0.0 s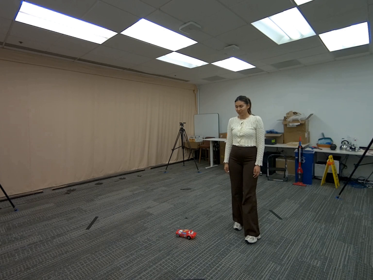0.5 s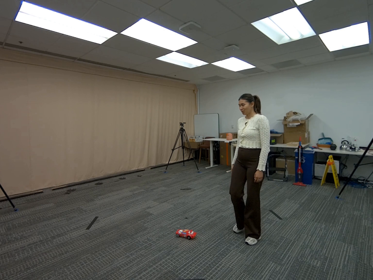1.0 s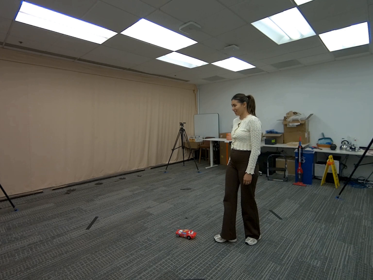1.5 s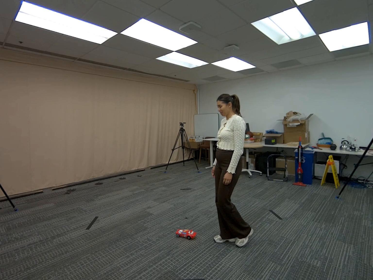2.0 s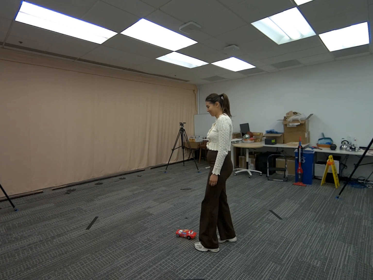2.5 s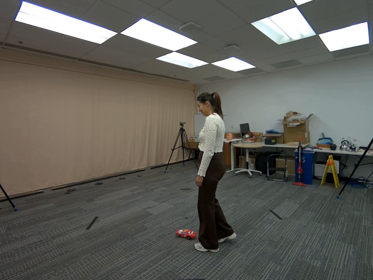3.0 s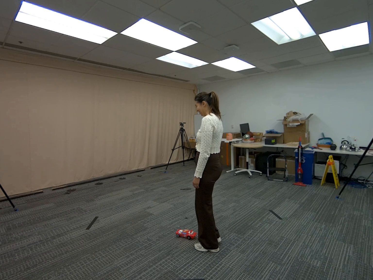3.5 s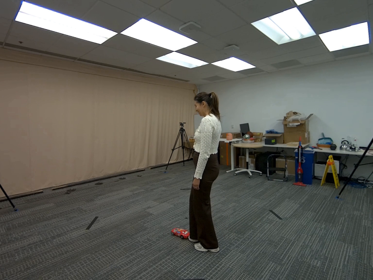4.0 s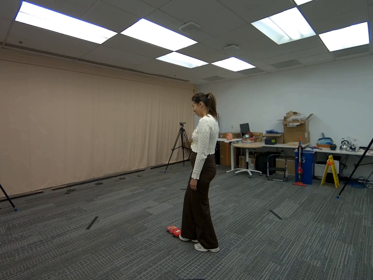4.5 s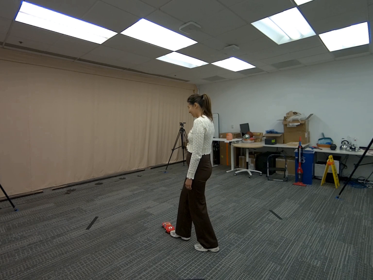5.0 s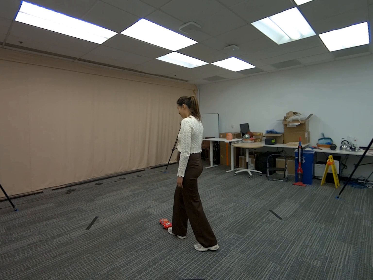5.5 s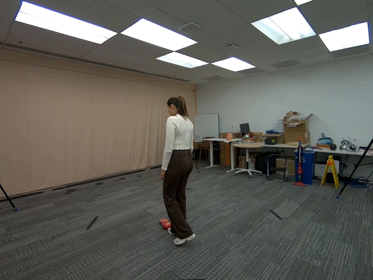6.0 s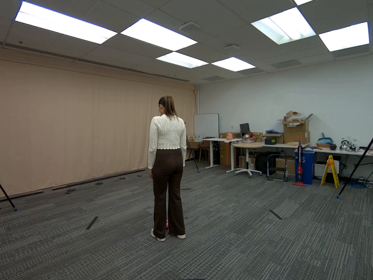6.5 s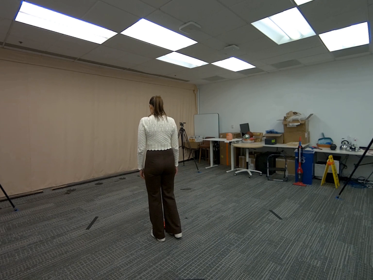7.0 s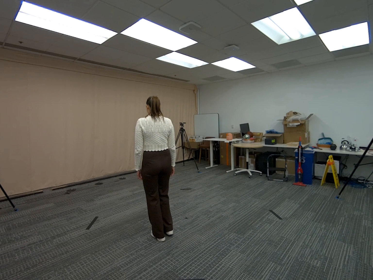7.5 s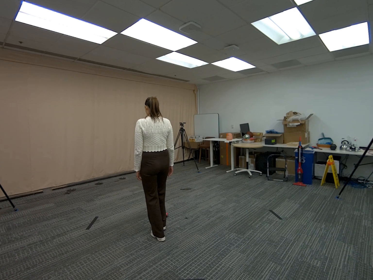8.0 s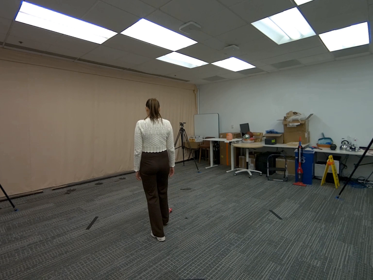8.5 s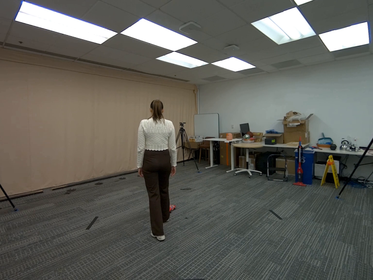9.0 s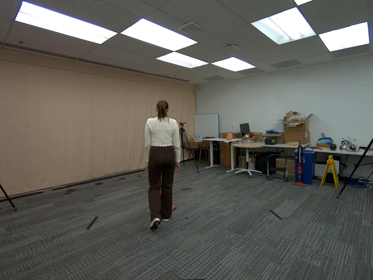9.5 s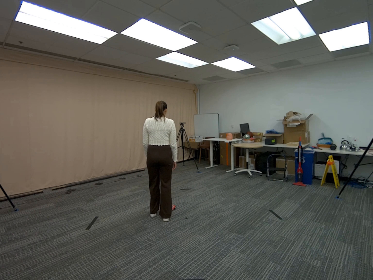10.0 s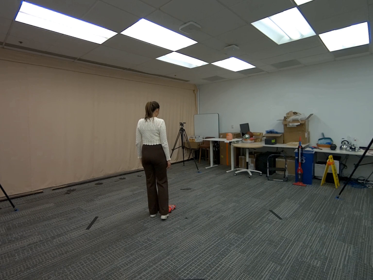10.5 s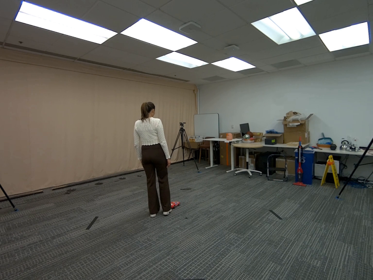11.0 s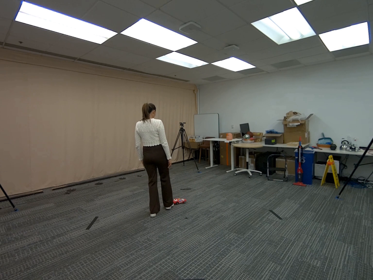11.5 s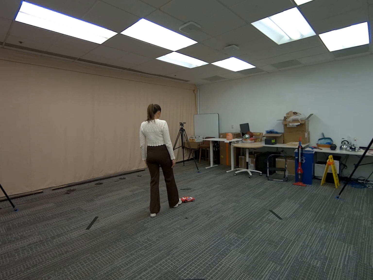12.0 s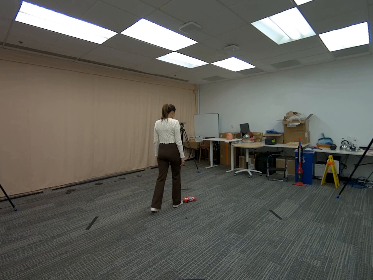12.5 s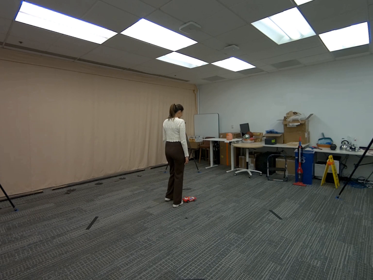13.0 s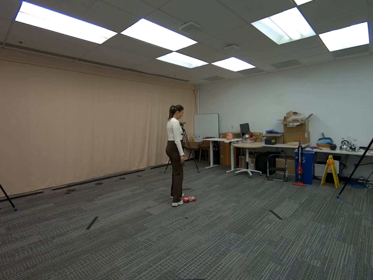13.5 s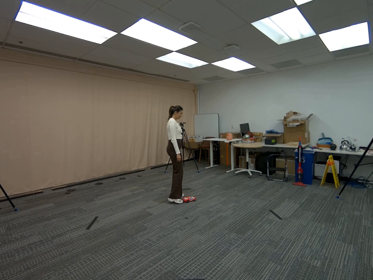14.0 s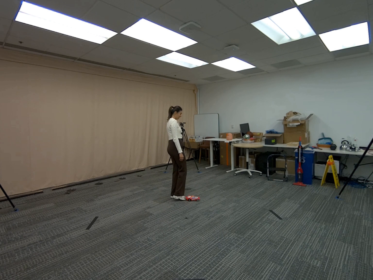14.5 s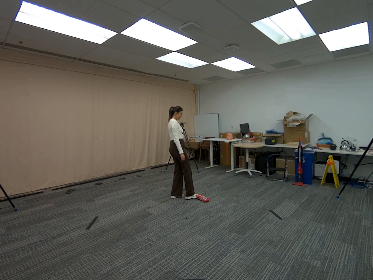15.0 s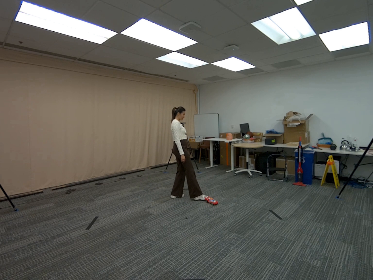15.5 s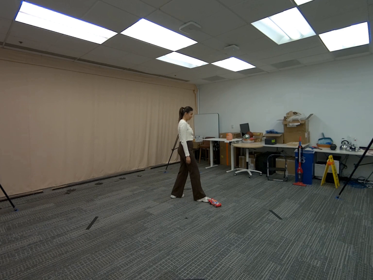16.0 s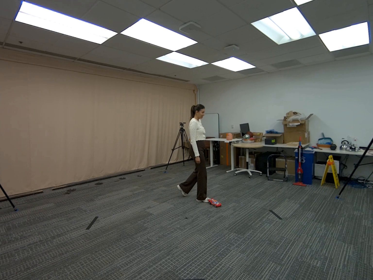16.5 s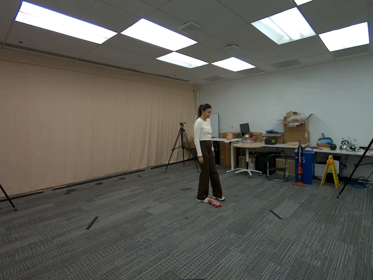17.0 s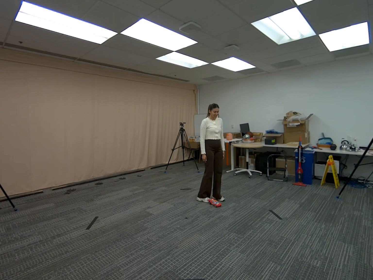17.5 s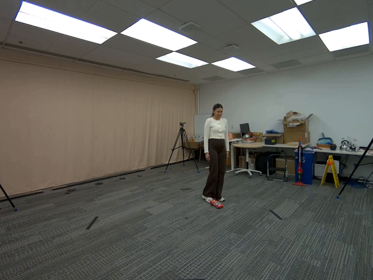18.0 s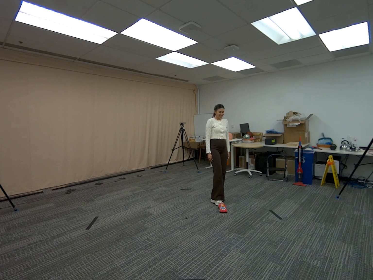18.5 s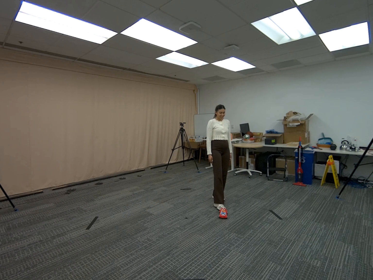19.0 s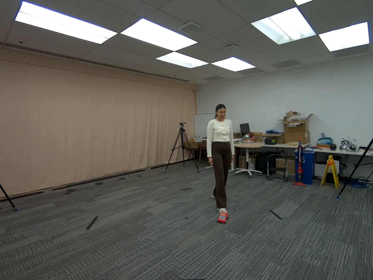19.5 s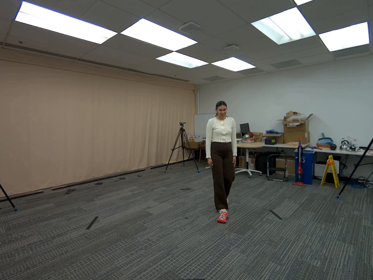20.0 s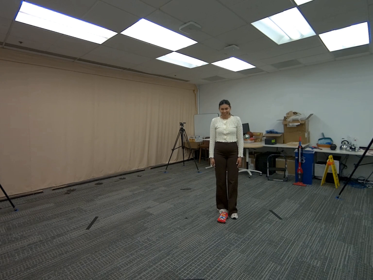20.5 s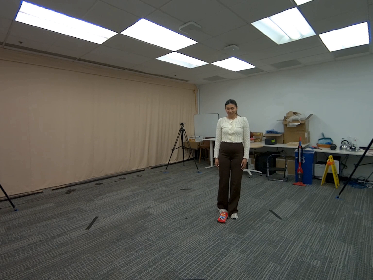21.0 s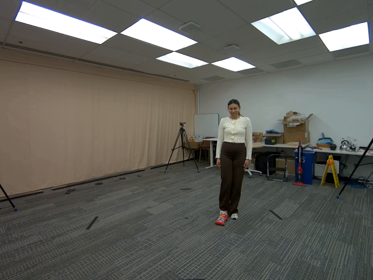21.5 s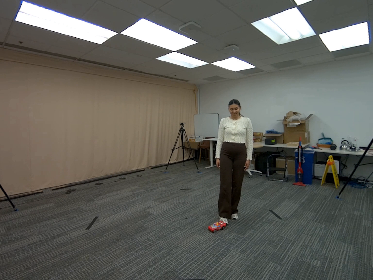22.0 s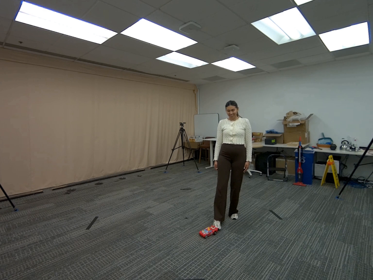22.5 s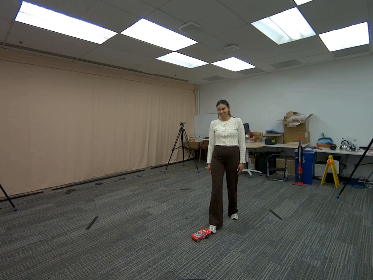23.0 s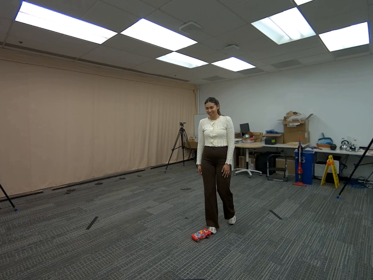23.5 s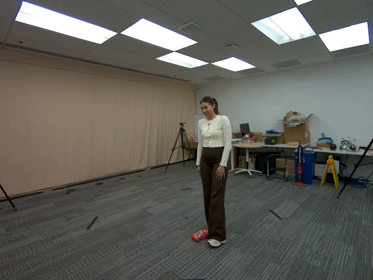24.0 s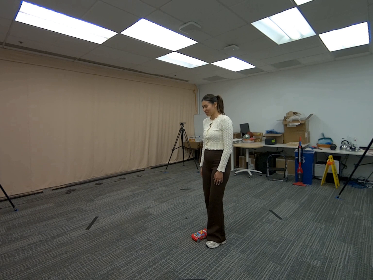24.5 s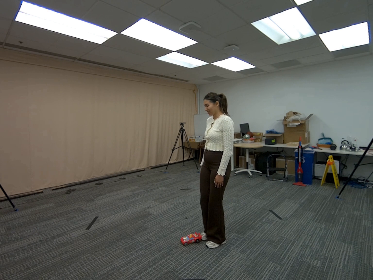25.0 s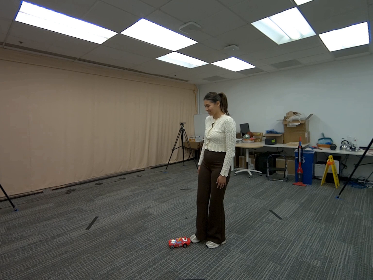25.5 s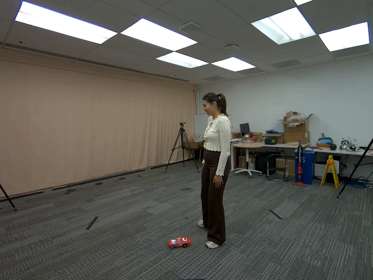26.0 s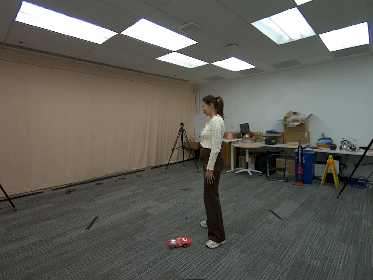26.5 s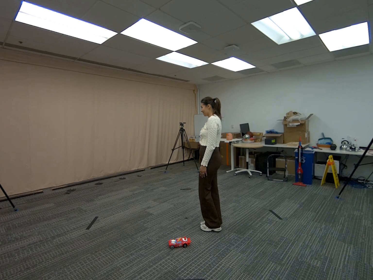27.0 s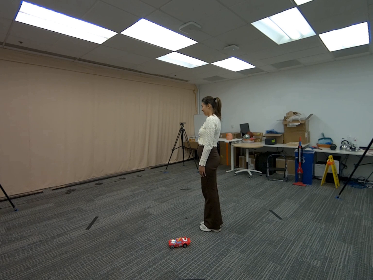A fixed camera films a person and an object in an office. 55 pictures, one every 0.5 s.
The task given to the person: Walk to the toy car on the ground, use your right foot to push the toy car around the bounding area.
